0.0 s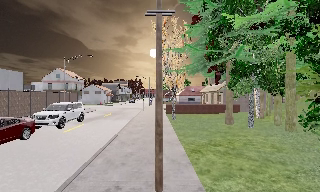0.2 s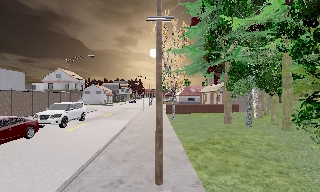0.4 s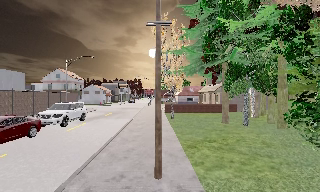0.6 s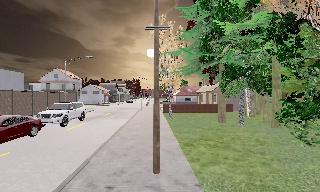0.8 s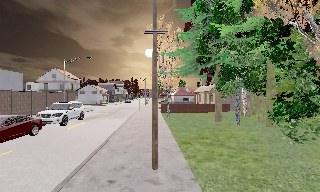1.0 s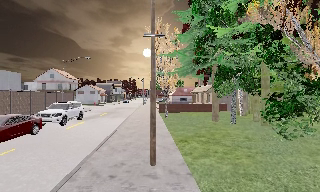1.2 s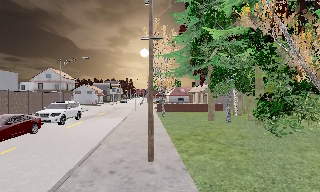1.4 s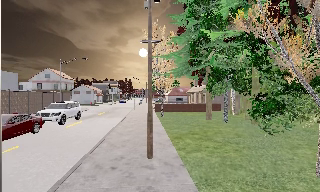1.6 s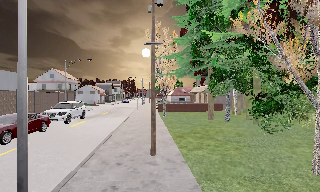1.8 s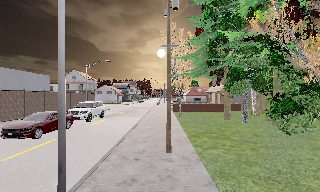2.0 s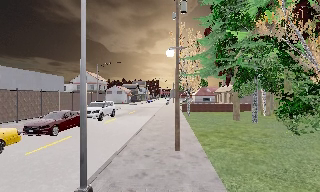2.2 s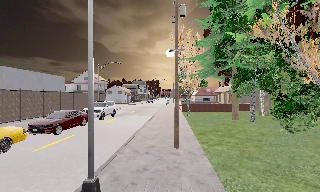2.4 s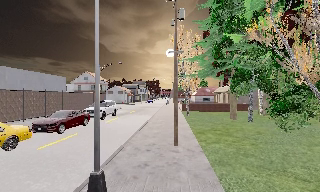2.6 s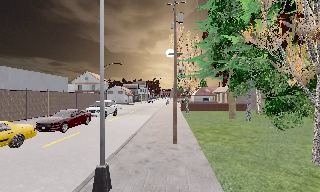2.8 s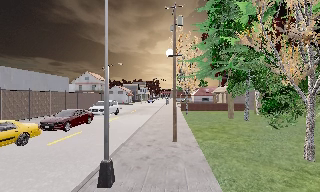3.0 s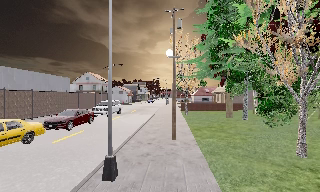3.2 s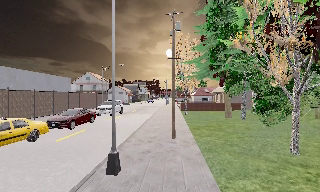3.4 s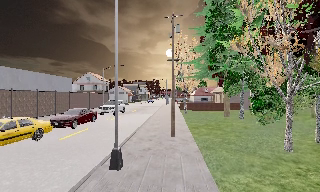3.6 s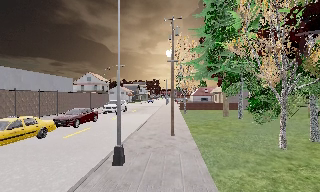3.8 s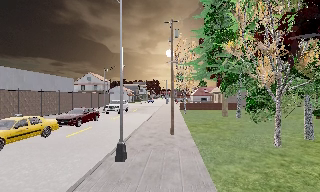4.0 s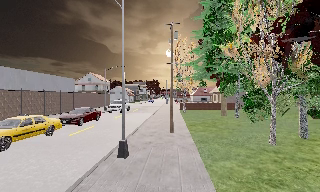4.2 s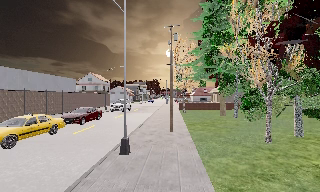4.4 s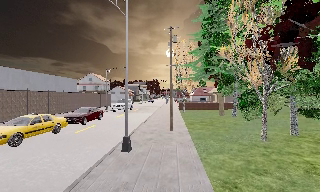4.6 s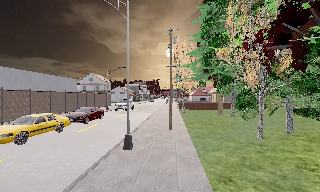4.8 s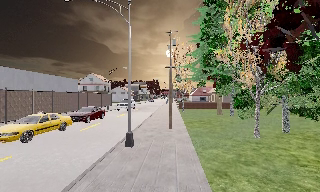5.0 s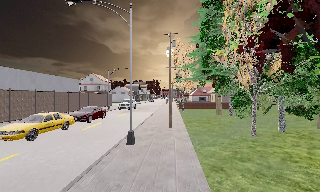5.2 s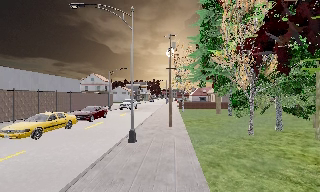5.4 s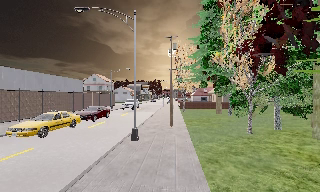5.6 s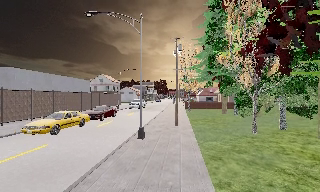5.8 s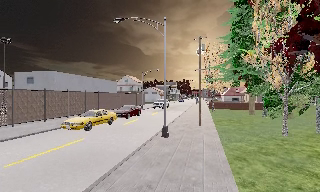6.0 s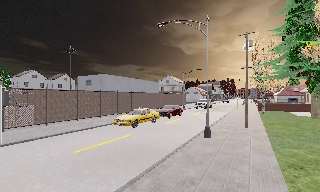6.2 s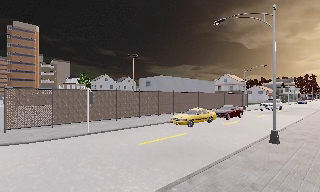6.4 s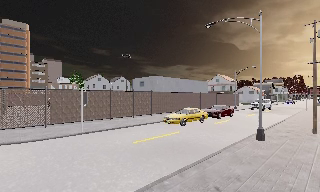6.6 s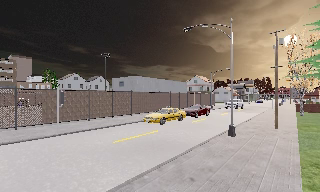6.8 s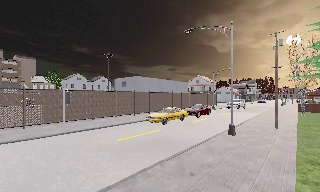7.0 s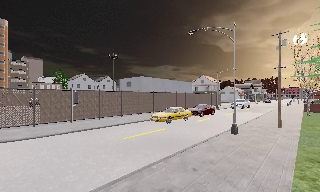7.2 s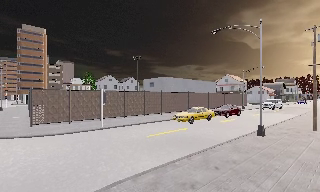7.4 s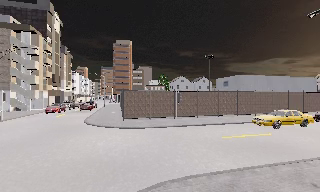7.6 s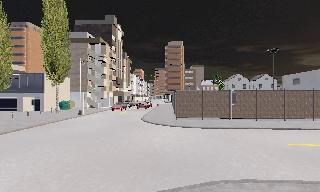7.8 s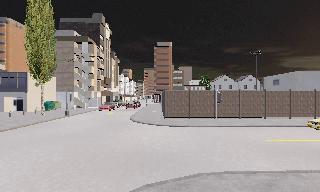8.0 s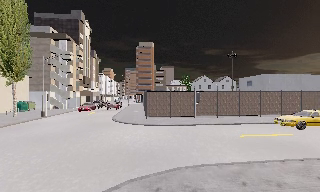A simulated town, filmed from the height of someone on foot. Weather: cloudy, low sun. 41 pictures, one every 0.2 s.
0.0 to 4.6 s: The camera travels backward, about 8 m, so what stands in front gets smaller.
4.6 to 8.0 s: The camera swings to its left by about 80 degrees, and the scene slides to the right. It travels backward, about 6 m.
The film runs backward here.
